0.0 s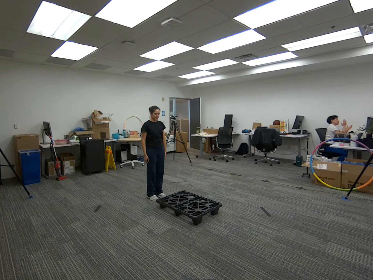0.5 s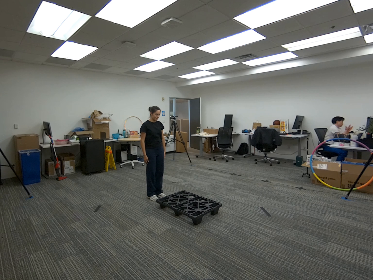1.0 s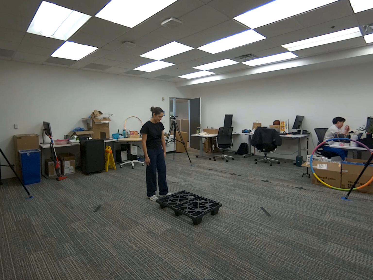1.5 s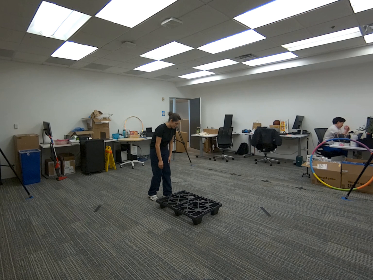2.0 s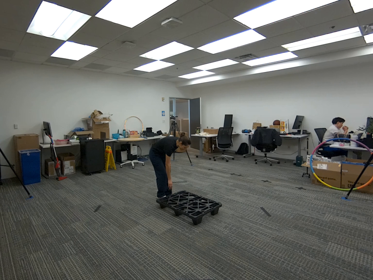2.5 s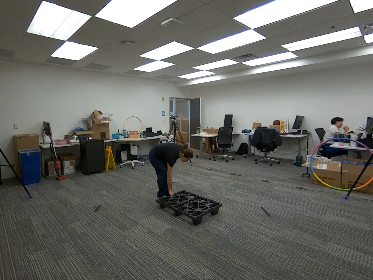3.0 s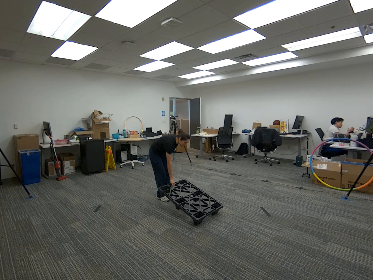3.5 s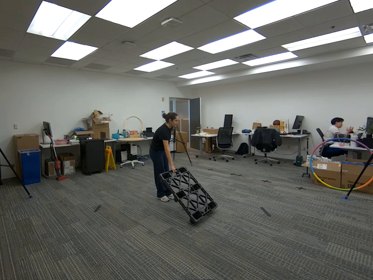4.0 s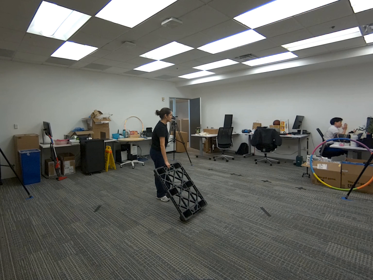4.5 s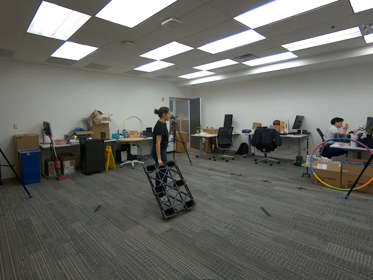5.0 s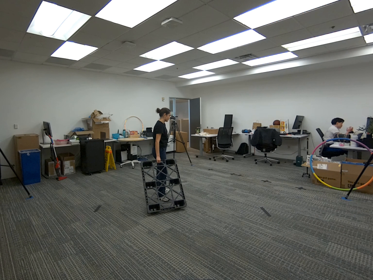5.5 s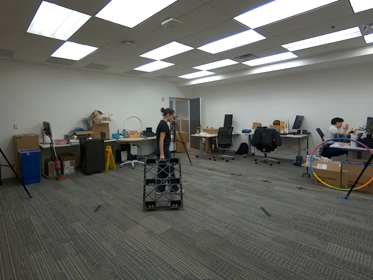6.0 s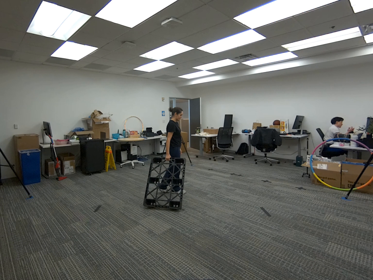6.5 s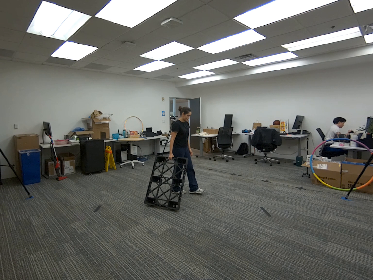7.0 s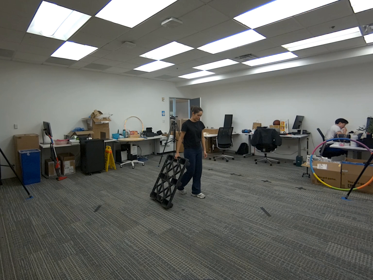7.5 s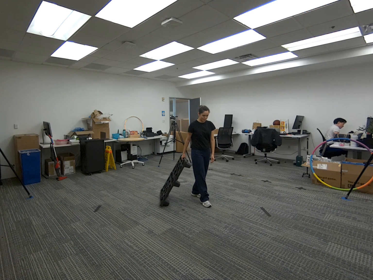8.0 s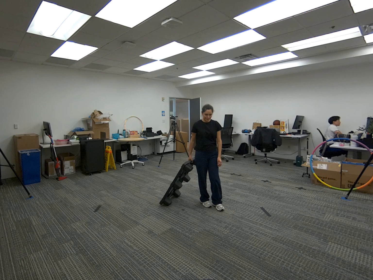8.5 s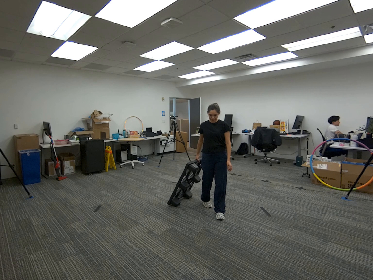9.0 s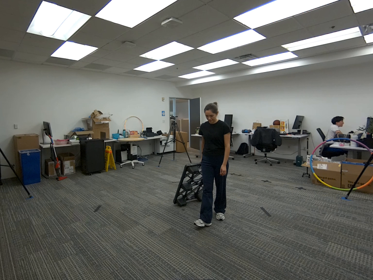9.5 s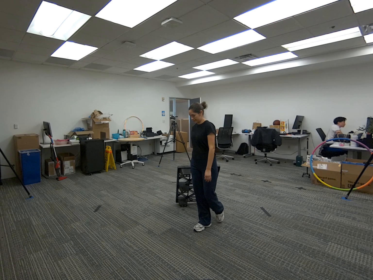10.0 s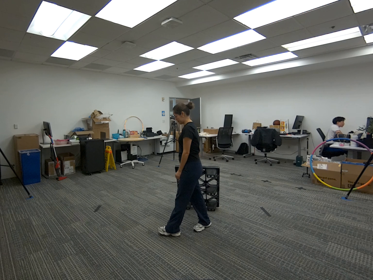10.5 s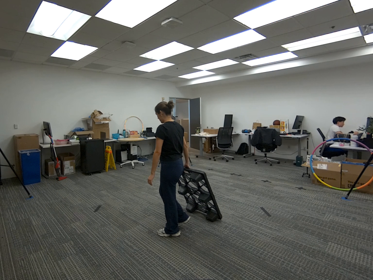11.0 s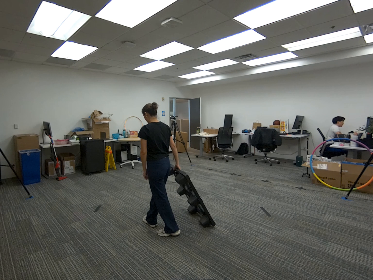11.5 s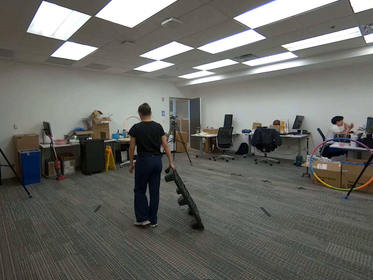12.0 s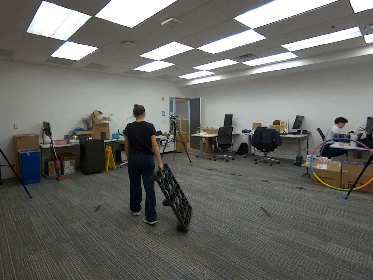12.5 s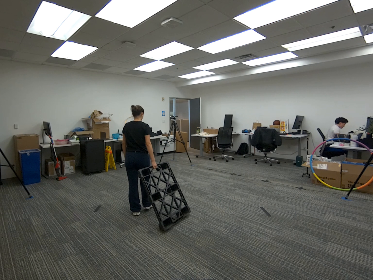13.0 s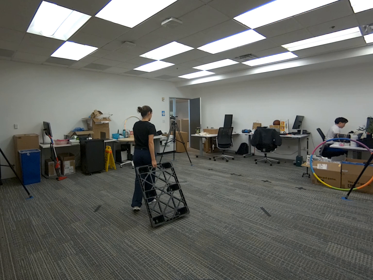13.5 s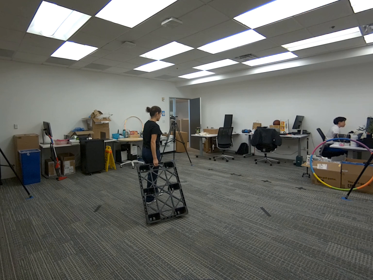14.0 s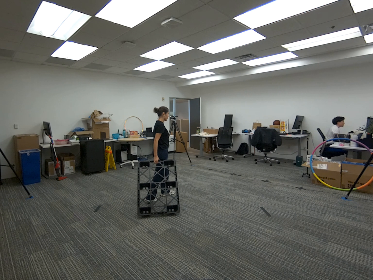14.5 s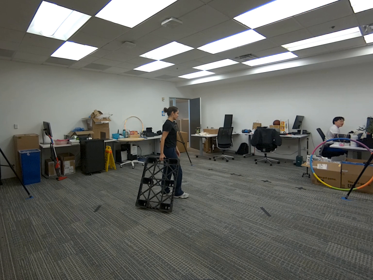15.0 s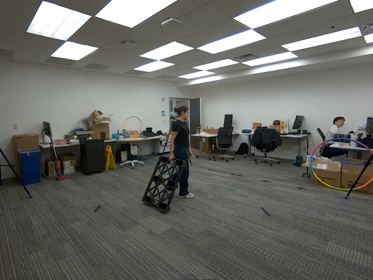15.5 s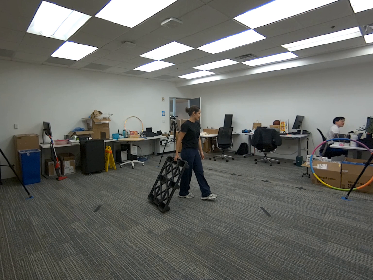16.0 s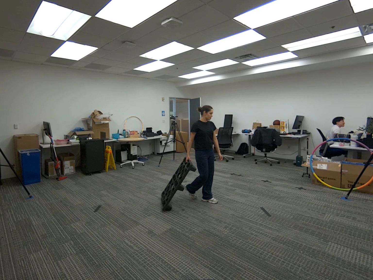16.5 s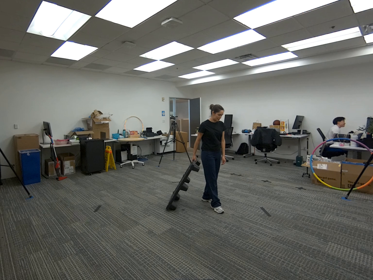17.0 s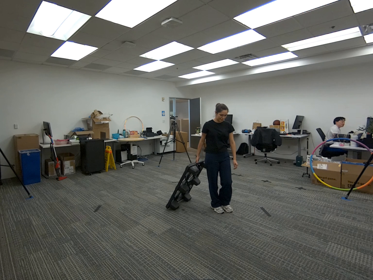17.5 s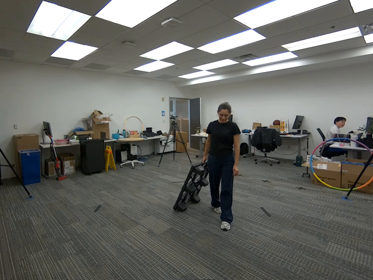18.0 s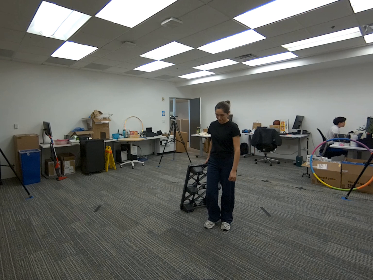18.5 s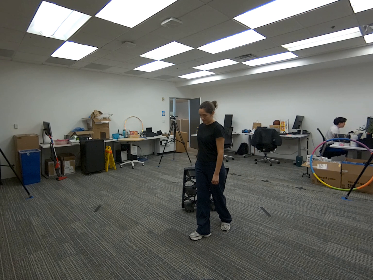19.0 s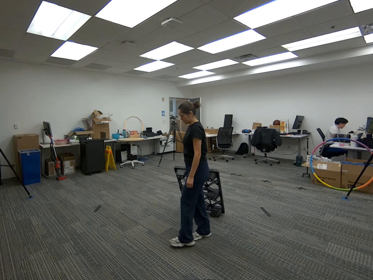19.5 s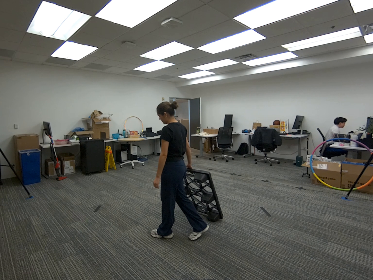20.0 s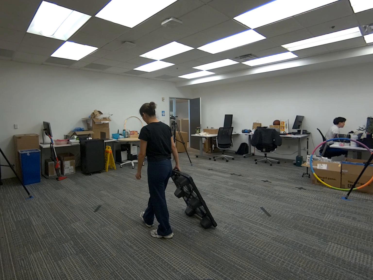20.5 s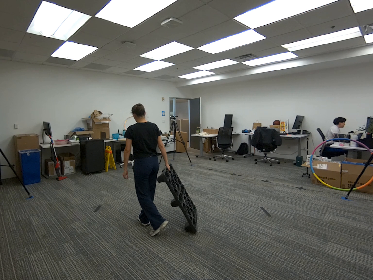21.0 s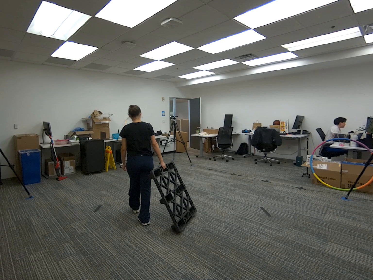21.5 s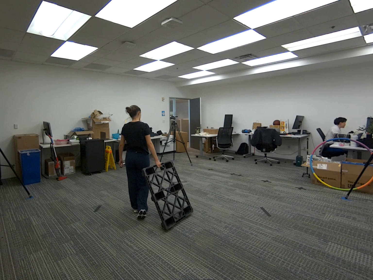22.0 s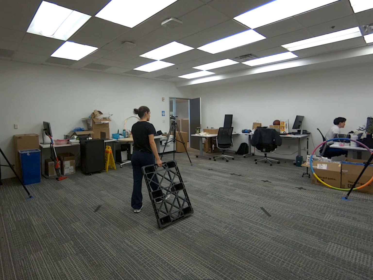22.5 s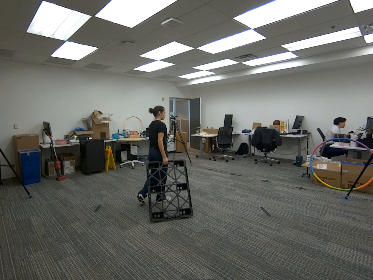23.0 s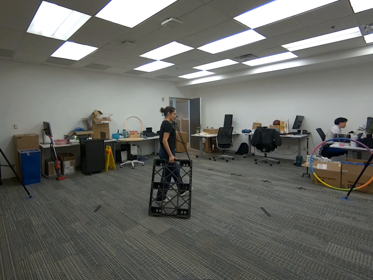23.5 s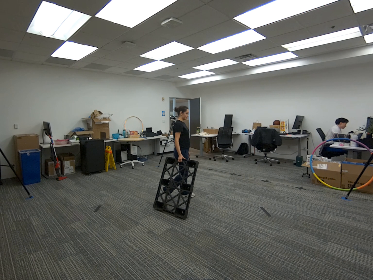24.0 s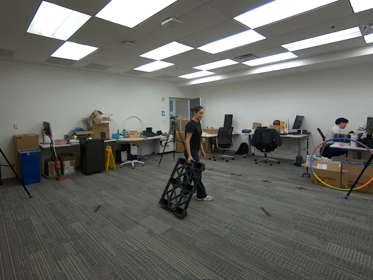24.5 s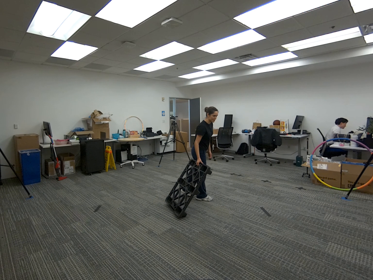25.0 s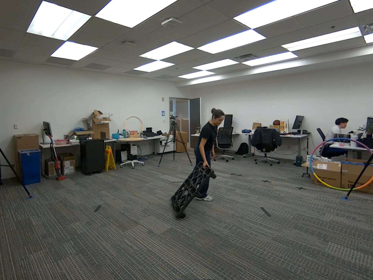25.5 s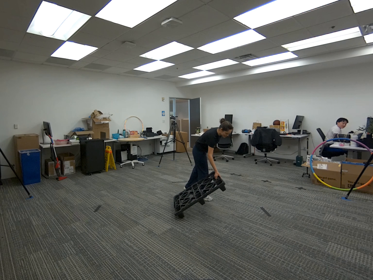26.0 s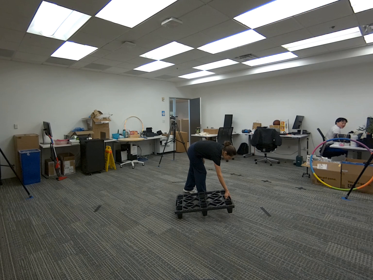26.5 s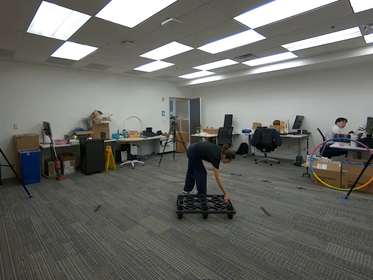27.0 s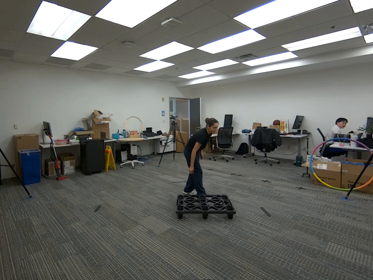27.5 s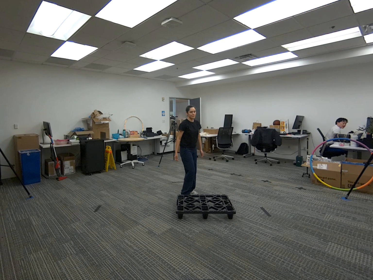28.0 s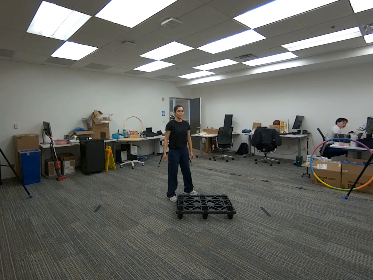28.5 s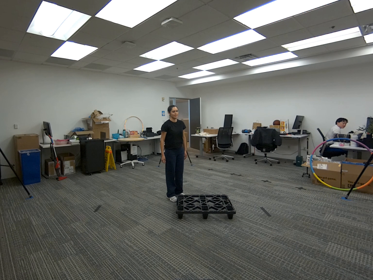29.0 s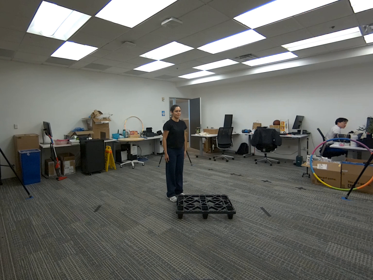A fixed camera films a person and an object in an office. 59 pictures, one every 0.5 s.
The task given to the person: Walk over to the platform on the ground and drag the platform within the bounding area. Once complete place the platform back on the ground.
